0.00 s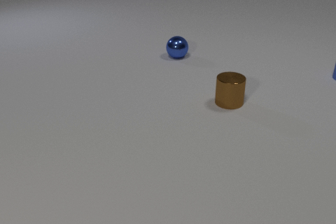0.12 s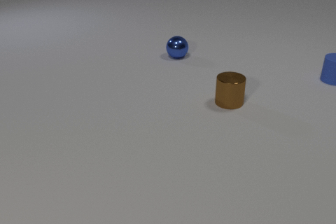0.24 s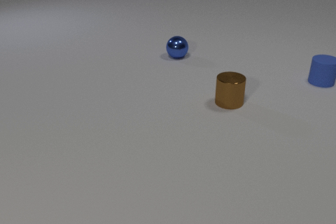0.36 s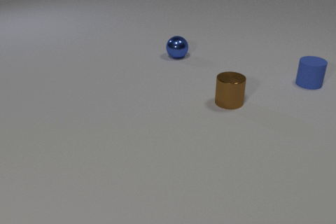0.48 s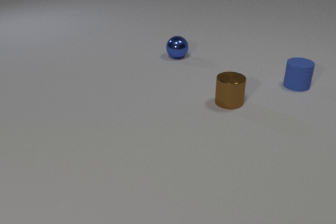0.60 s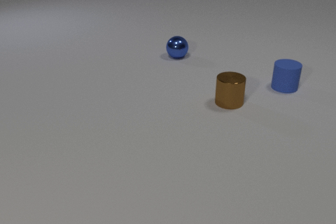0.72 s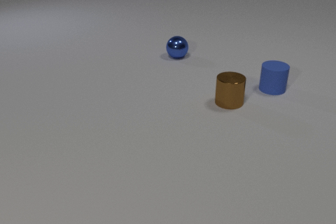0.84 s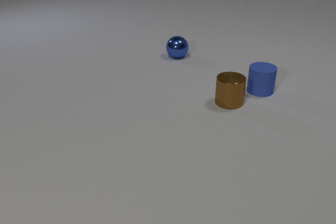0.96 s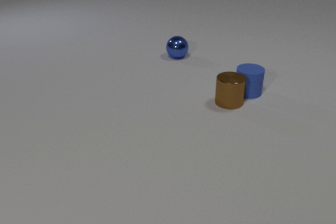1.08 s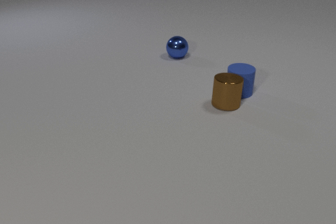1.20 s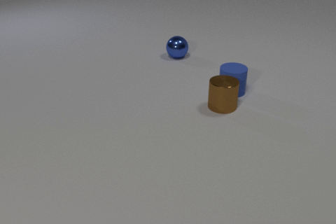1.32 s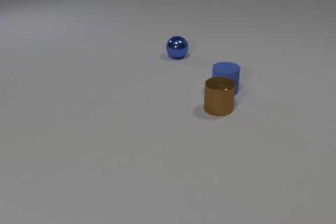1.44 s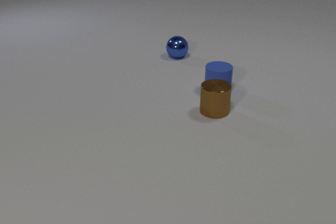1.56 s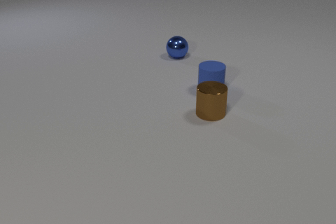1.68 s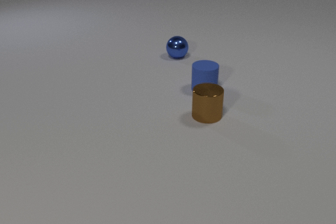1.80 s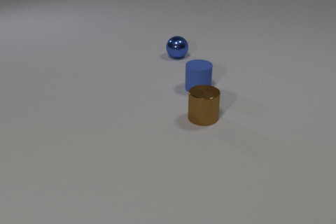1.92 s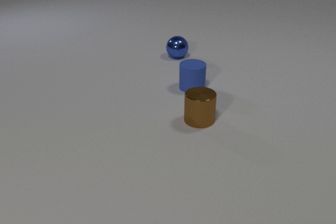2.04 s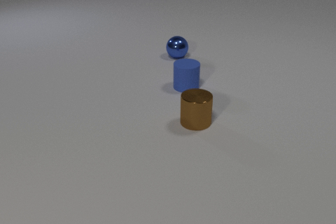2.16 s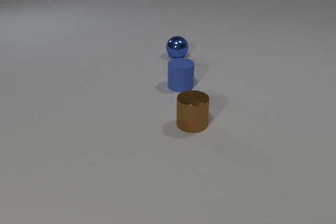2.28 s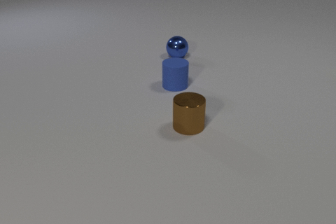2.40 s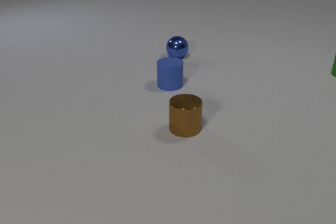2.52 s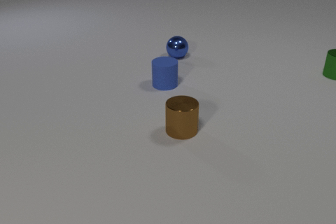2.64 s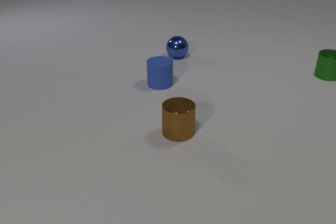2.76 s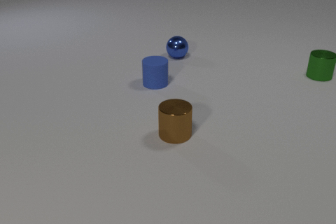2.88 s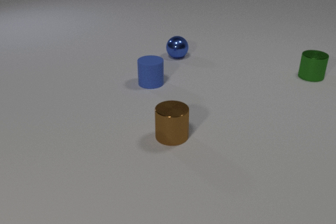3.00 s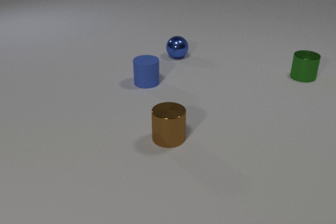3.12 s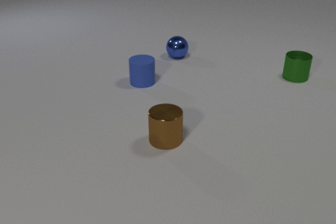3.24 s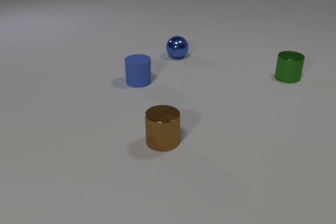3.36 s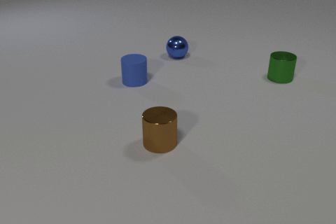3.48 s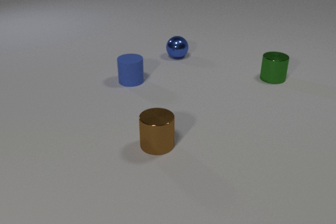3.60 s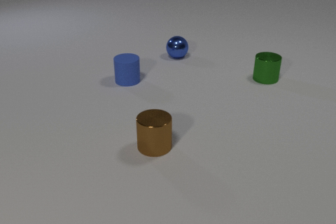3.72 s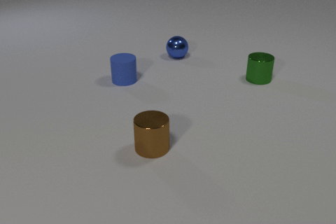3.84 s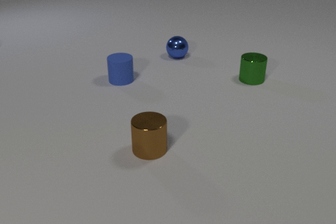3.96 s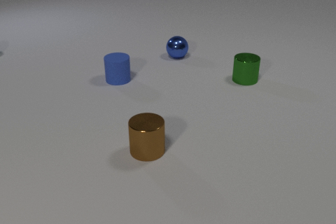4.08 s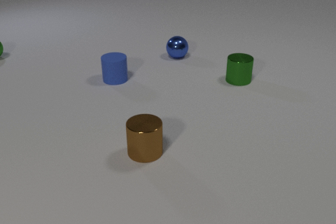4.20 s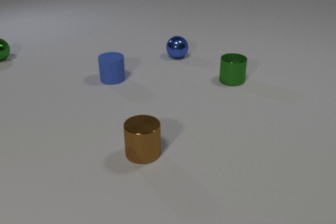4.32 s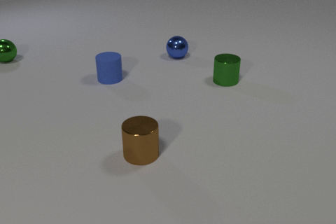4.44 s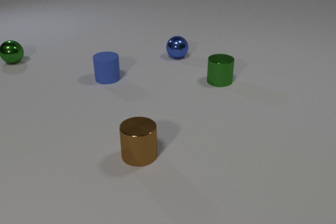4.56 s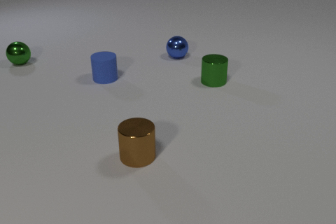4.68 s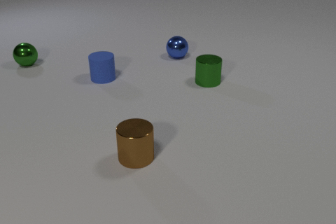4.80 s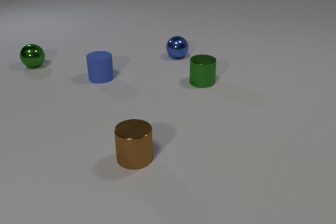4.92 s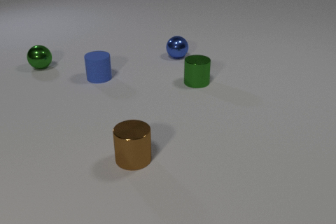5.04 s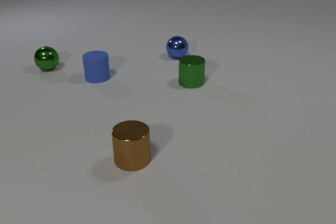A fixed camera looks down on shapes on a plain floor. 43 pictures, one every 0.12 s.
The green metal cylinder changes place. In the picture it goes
to the left.
The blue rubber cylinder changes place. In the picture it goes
to the left.
0.00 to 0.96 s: The blue rubber cylinder slides to the left and toward the camera.
0.96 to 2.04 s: The blue rubber cylinder slides to the left. The brown metal cylinder slides toward the camera and to the left. The blue rubber cylinder and the brown metal cylinder collide.
2.04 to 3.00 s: The blue rubber cylinder slides to the left. The brown metal cylinder slides toward the camera and to the left. The green metal cylinder comes in at the right edge, slides to the left and toward the camera.
3.00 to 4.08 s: The blue rubber cylinder slides to the left. The brown metal cylinder slides toward the camera and to the left. The green metal sphere comes in at the left edge. The green metal cylinder slides to the left and toward the camera.
4.08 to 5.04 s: The blue rubber cylinder slides to the left and away from the camera. The brown metal cylinder slides to the left and toward the camera. The green metal sphere rolls to the right and toward the camera. The green metal cylinder slides to the left.
How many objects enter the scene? 2.
What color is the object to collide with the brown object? blue.
What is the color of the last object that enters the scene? green.
